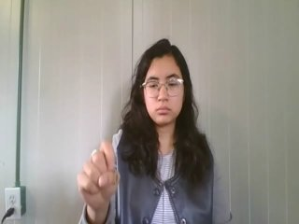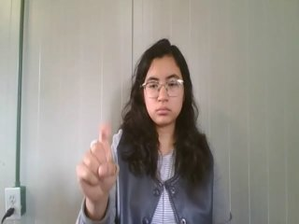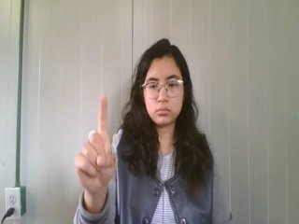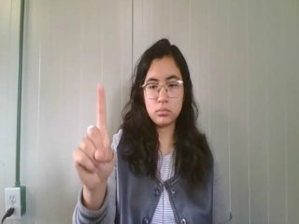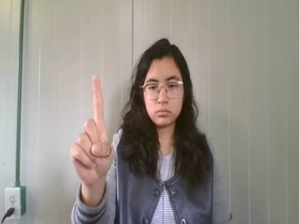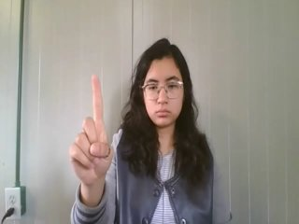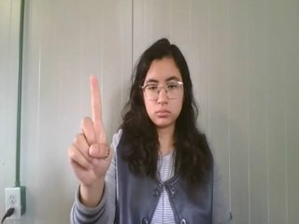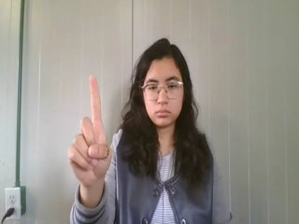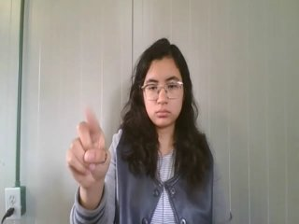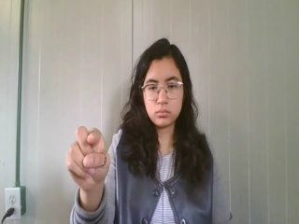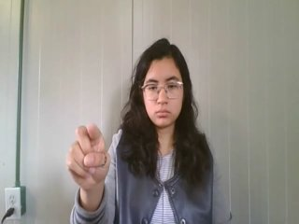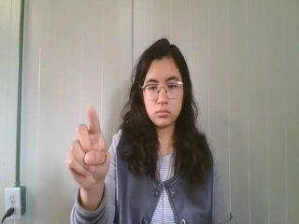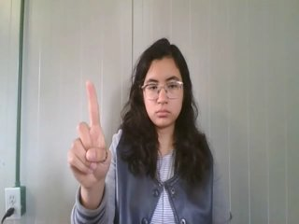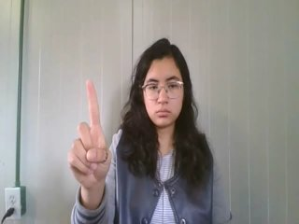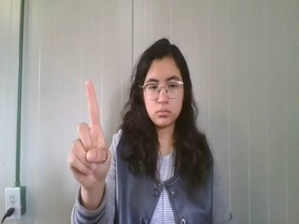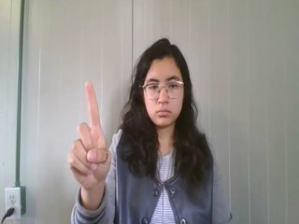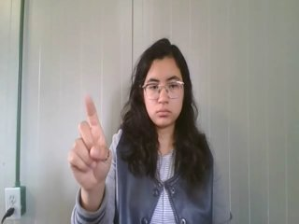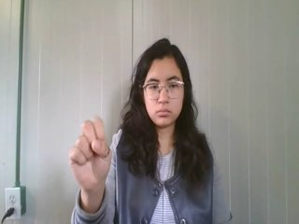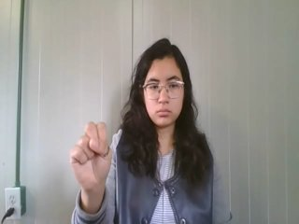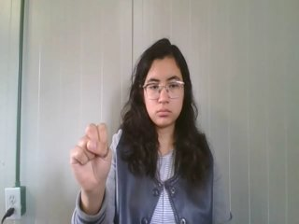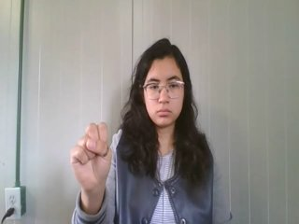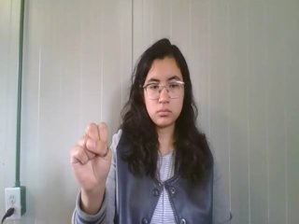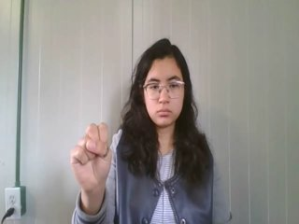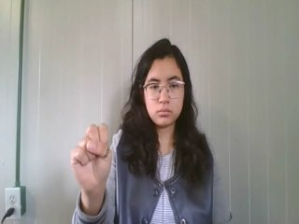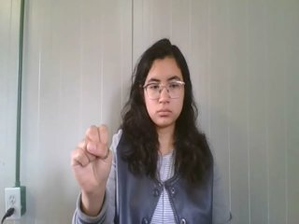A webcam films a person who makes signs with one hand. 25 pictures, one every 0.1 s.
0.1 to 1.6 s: Click with one finger.
1.7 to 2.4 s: Non-gesture.
